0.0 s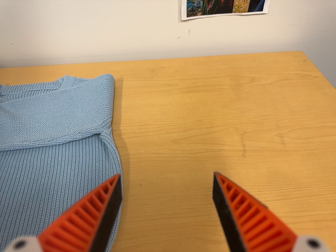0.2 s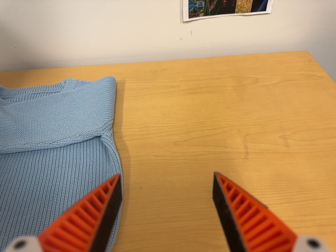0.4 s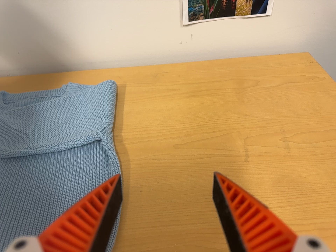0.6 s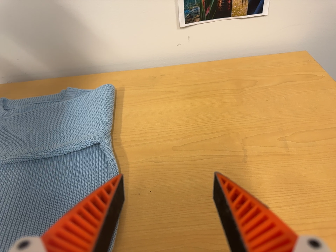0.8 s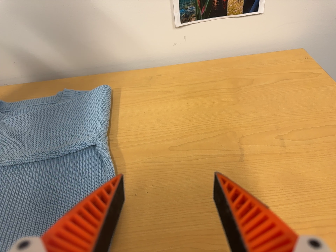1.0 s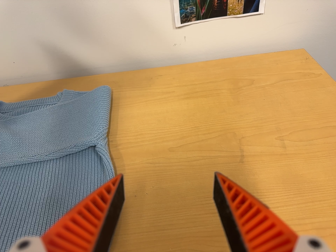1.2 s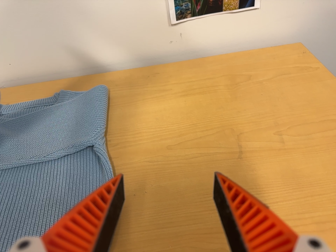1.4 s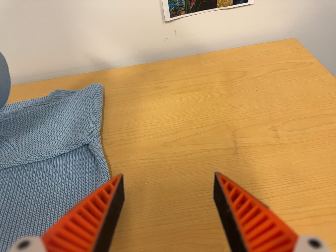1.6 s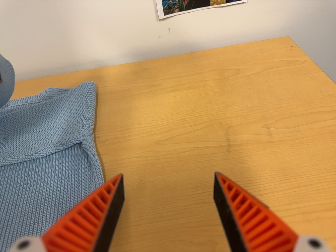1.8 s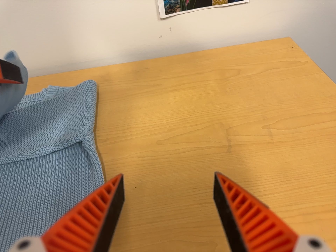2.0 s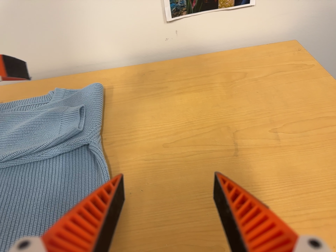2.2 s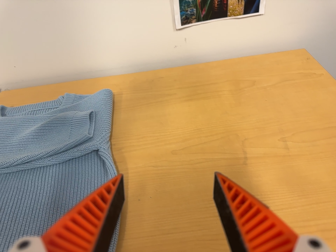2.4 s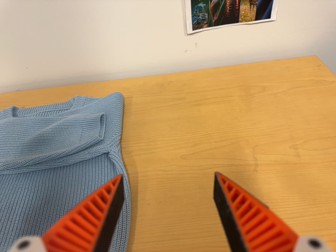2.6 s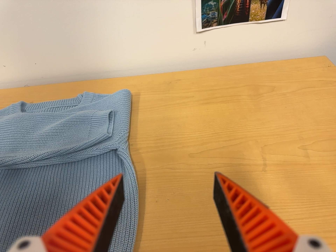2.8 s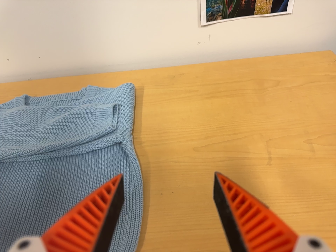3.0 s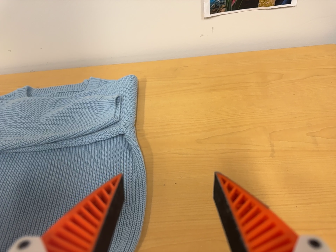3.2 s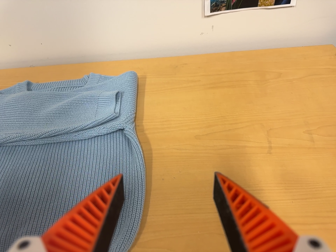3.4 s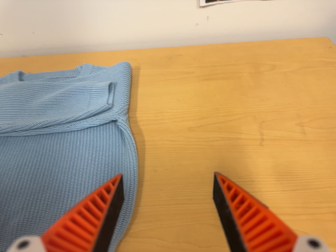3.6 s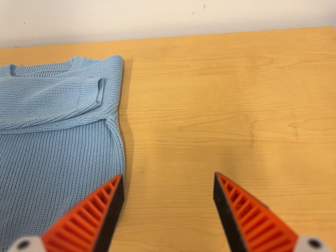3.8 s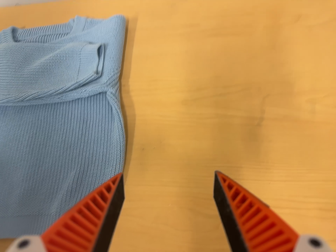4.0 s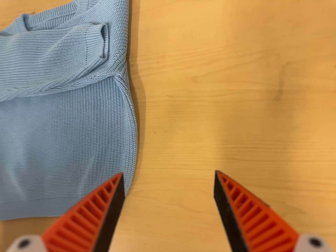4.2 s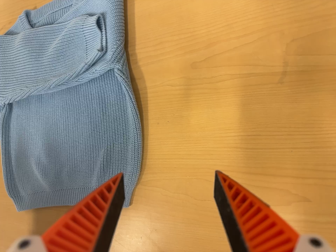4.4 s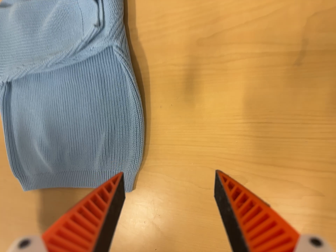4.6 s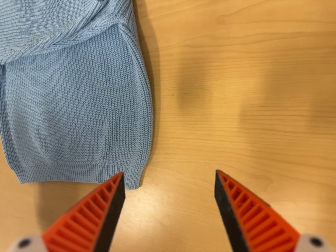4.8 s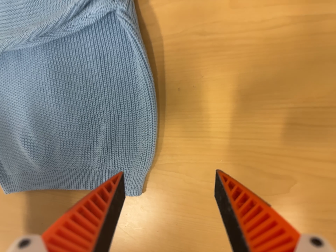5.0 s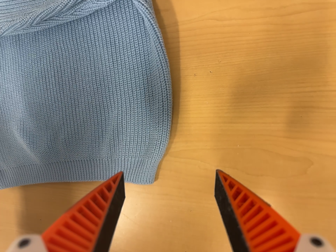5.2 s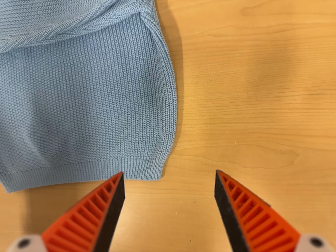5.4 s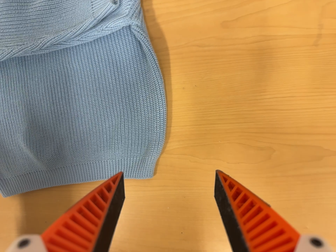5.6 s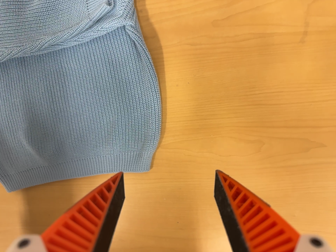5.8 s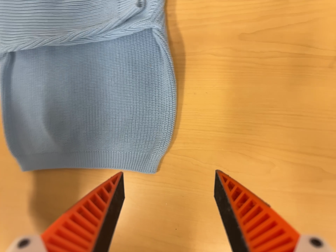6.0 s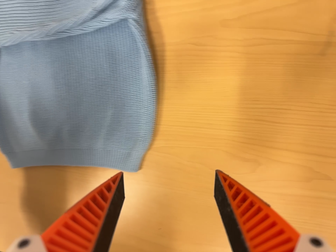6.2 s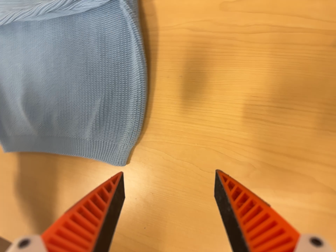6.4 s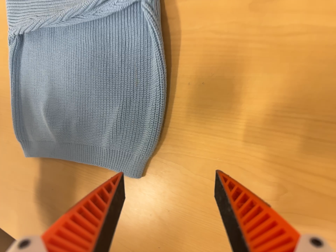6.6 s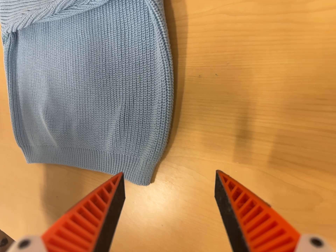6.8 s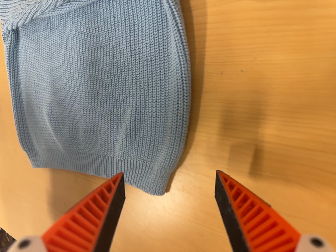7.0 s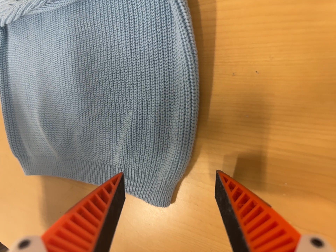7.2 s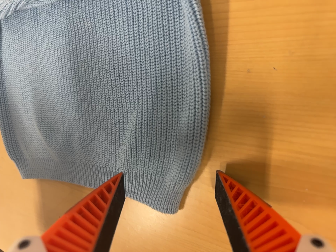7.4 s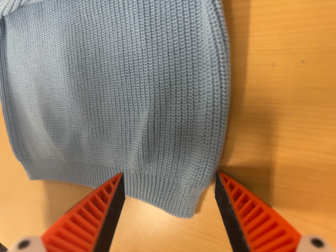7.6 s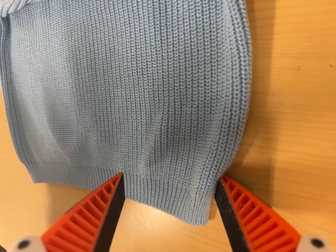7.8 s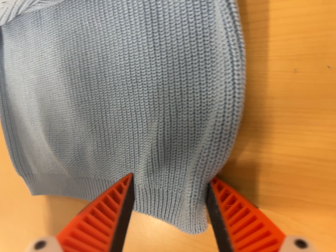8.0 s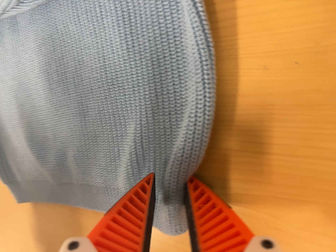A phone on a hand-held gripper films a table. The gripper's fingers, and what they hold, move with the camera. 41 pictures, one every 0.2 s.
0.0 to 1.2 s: The camera travels to its right, about 4 cm.
1.2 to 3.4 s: The camera shifts only a little, or ends up much as it began.
3.4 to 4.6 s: The camera pans to its left by about 25 degrees. It travels toward the top of its view, to its right and forward, about 26 cm. Its aim tips toward the bottom of its view by about 45 degrees.
4.6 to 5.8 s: The camera pans to its right by about 10 degrees. It travels to its left and backward, about 10 cm.
5.8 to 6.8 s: The camera pans to its left by about 15 degrees. It travels forward and to its right, about 18 cm, so what stands in front looms larger.
6.8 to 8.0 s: The camera travels forward, about 7 cm, so what stands in front looms larger.
The film runs forward here.
